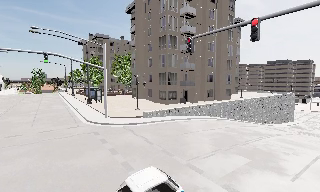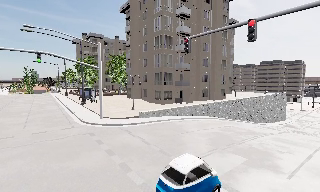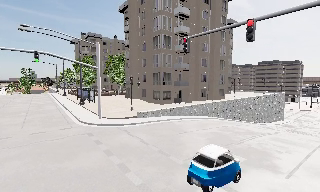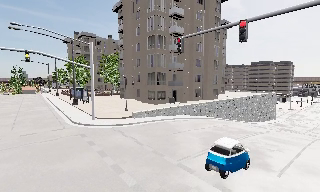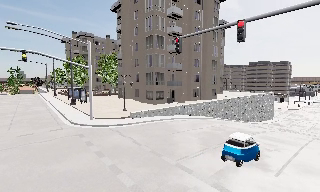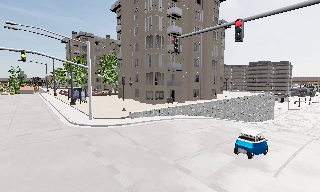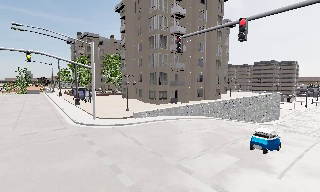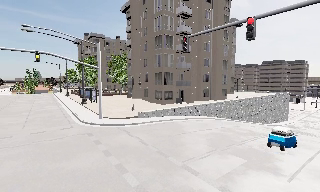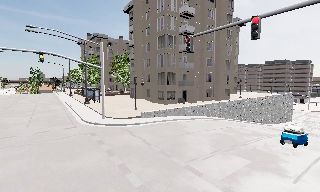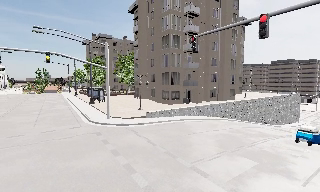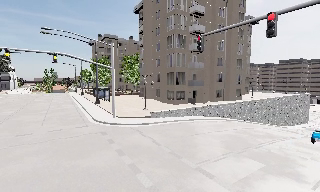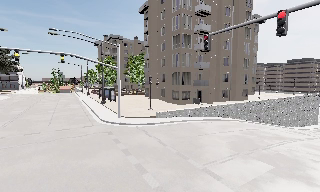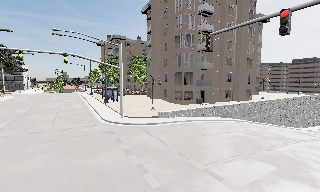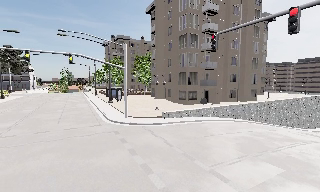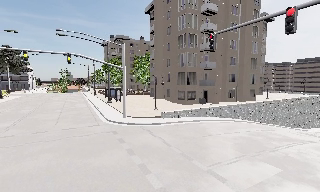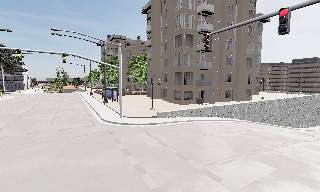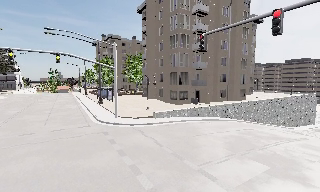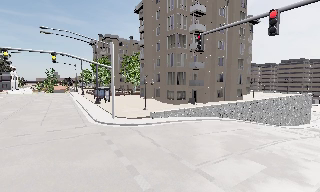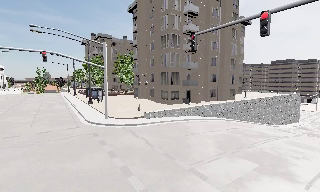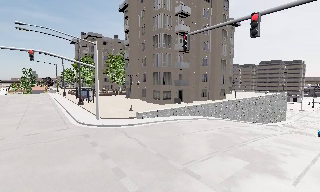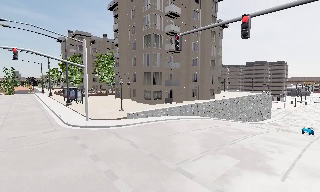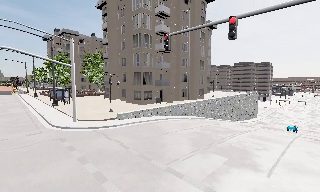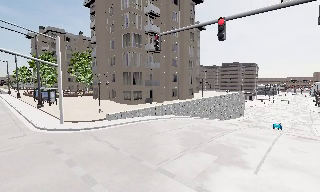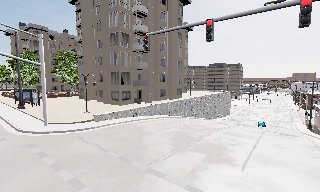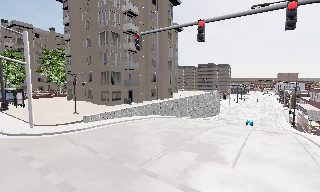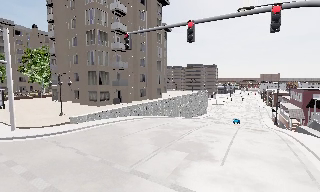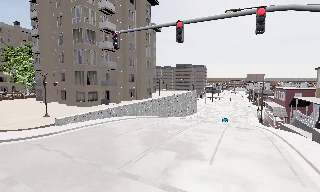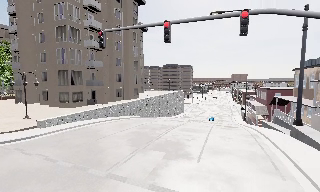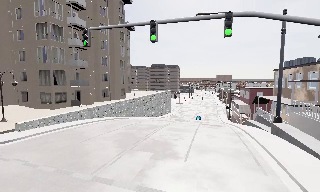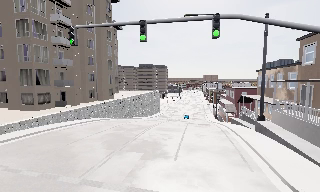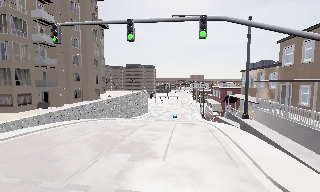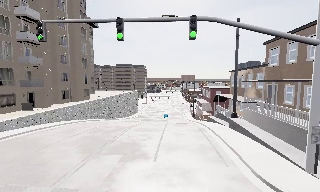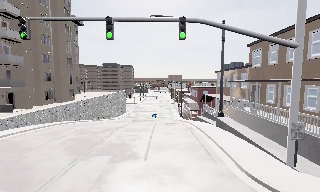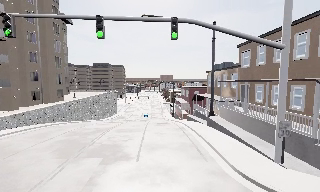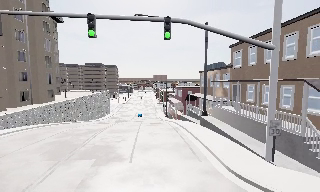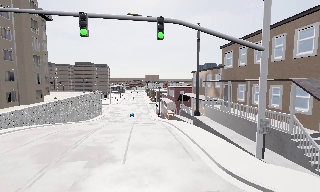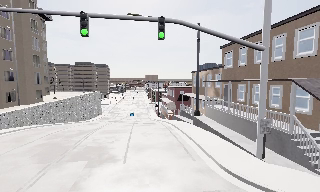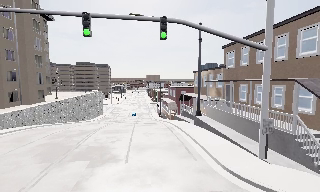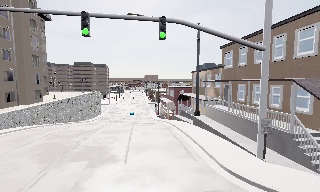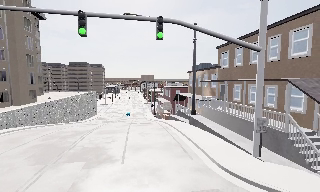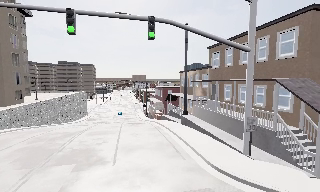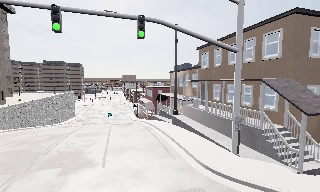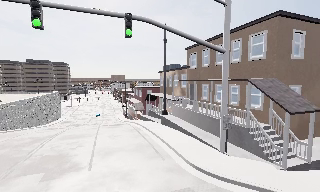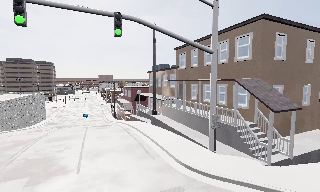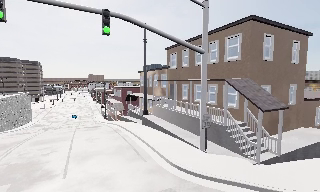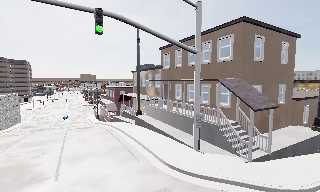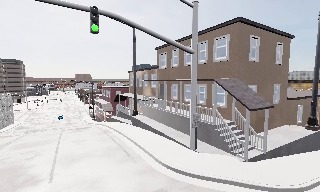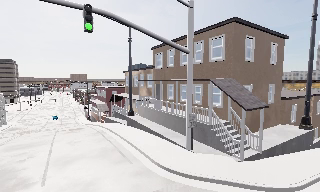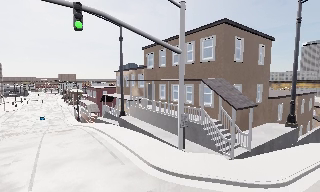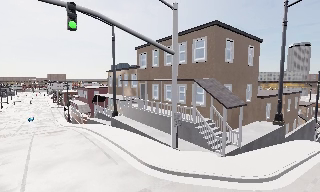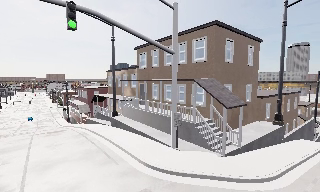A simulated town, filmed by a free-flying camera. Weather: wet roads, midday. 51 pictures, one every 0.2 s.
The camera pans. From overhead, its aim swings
clockwise.
The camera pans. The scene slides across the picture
to the left.
0.0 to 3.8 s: The camera travels forward, about 0.5 m, so what stands in front looms larger.
3.8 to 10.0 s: The camera pans to its right, which is clockwise from overhead, by about 90 degrees. It travels to its left and forward, about 1 m.
The film runs forward here.
